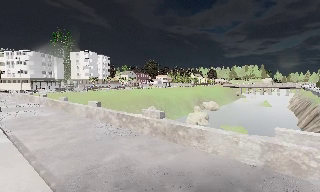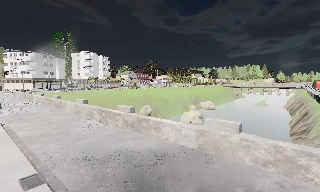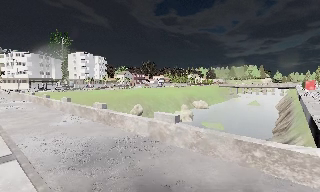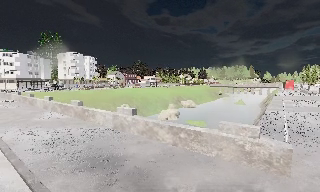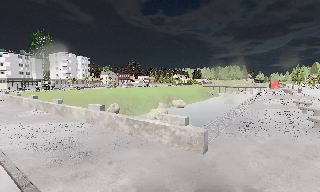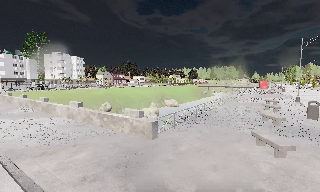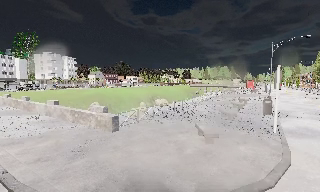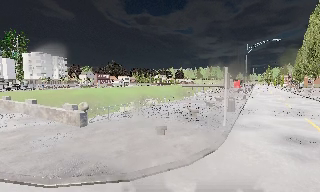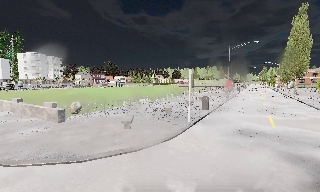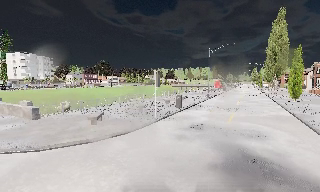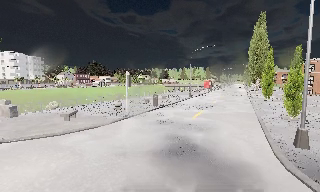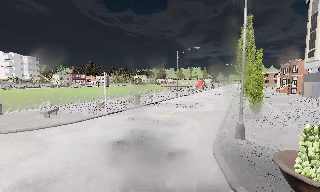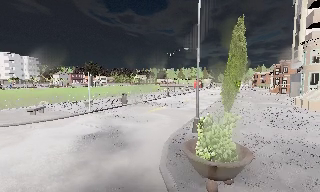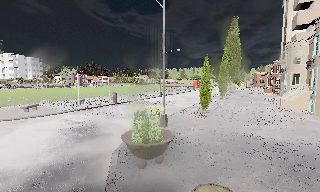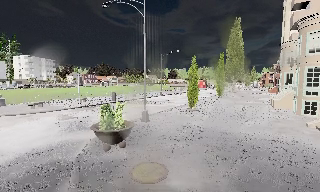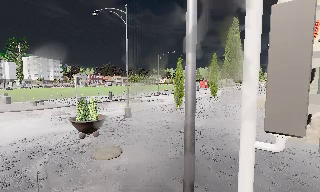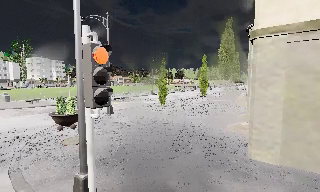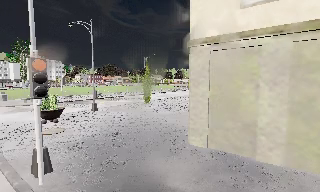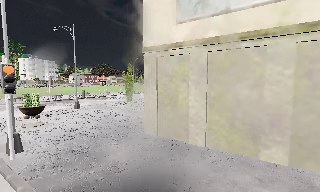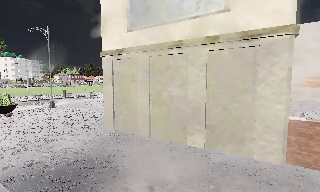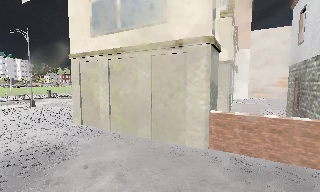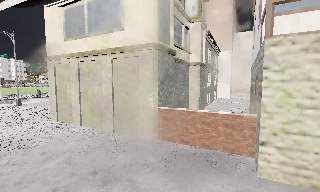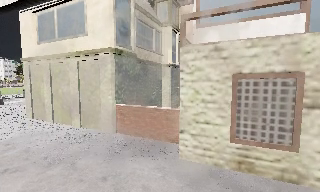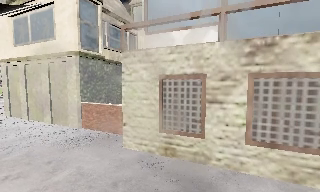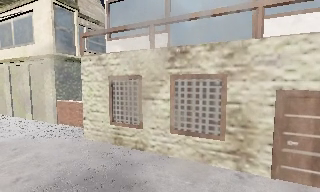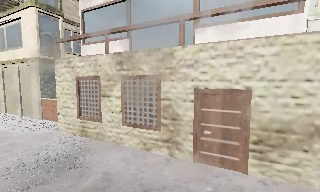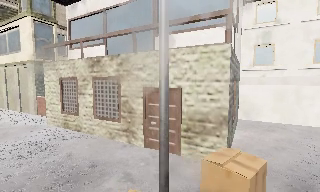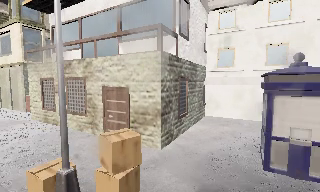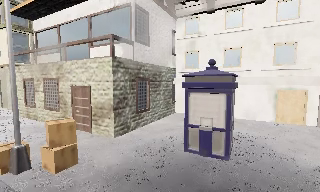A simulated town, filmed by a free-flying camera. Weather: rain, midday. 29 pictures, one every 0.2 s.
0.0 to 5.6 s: The camera pans to its right, which is clockwise from overhead, by about 10 degrees. It travels to its right and backward, about 60 m, so close, fixed things drift to the left.
The film runs backward here.
